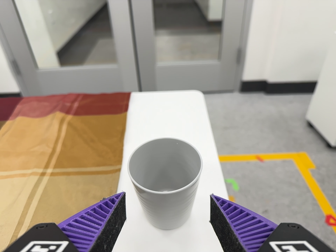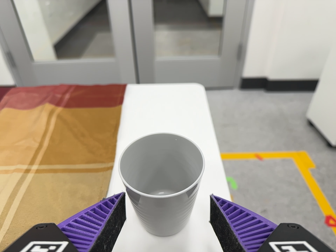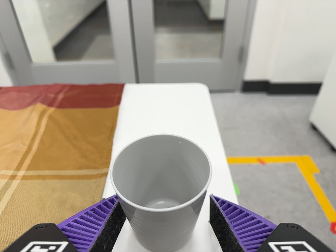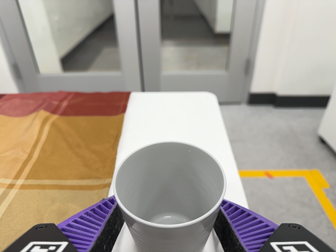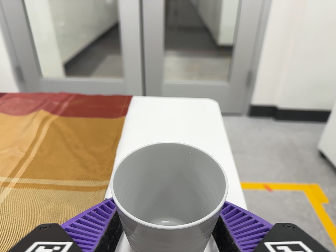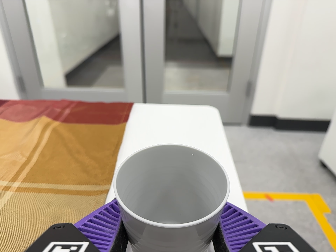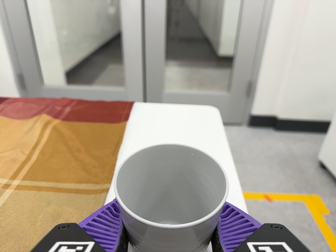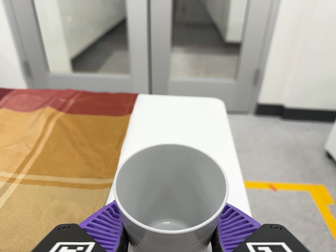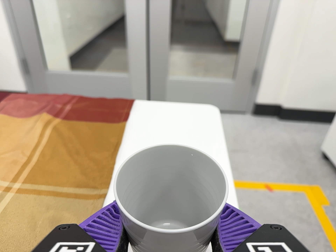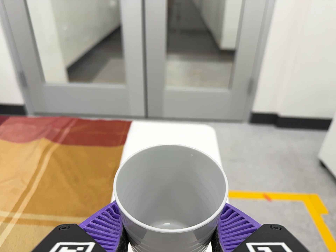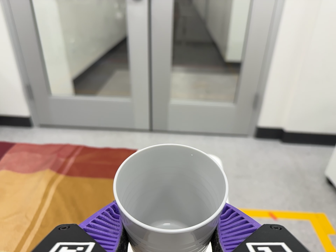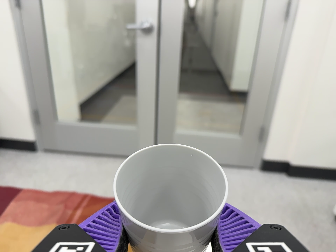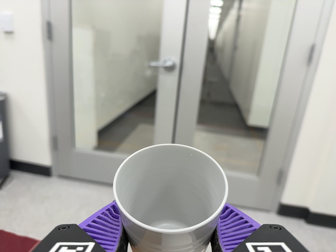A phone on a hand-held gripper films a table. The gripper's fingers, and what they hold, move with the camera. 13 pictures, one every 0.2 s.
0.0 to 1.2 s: The camera travels forward, about 9 cm, so what stands in front looms larger.
1.2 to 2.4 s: The camera travels toward the top of its view, about 20 cm, so close, fixed things drift downward. Its aim tips toward the top of its view by about 10 degrees, and the scene shifts downward.
The film runs backward here.
